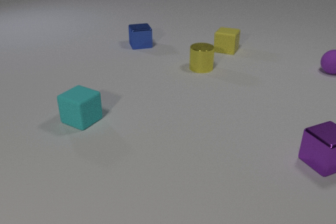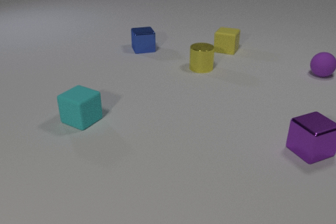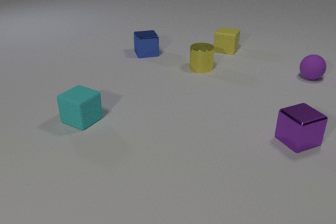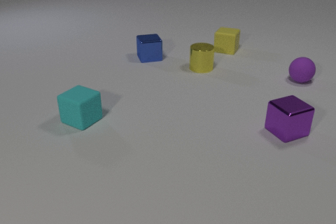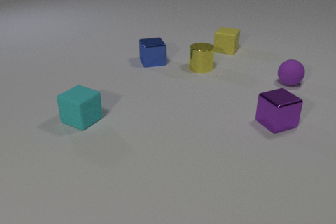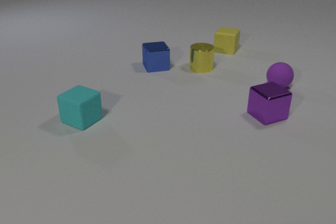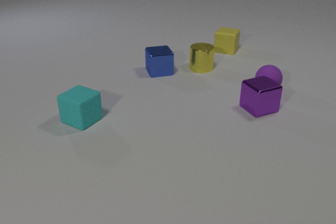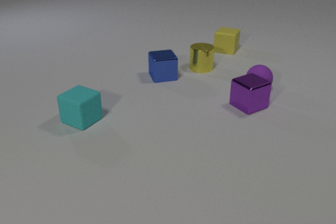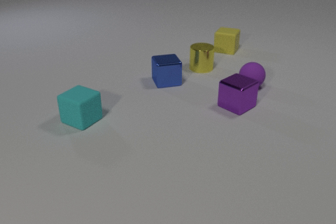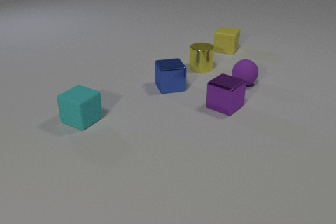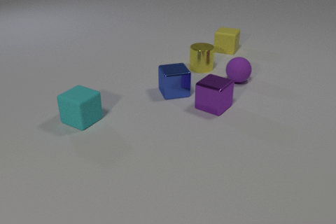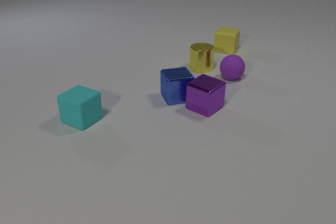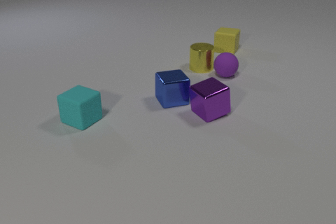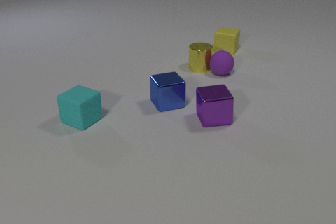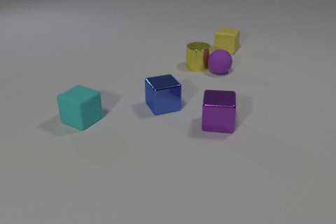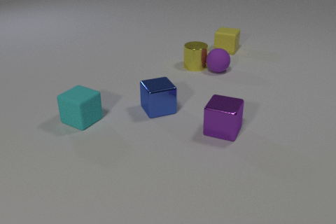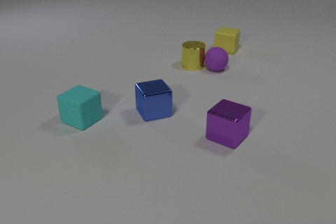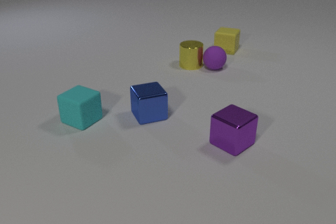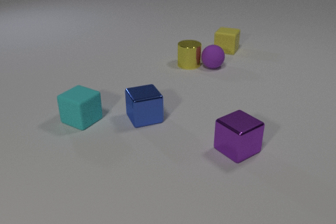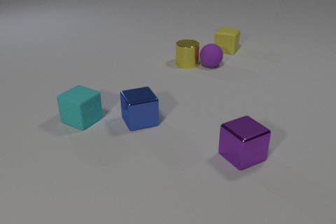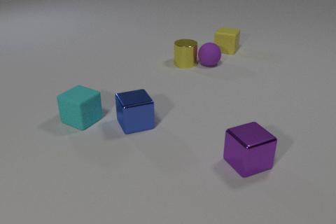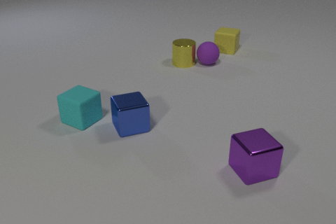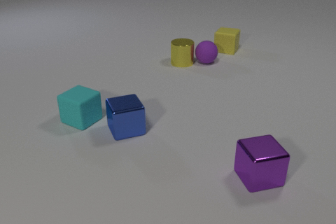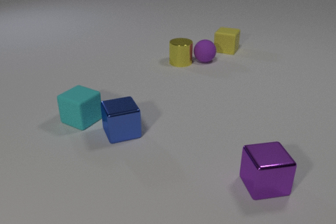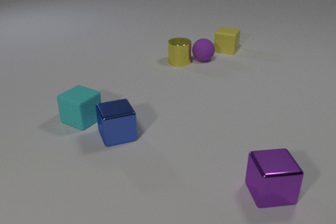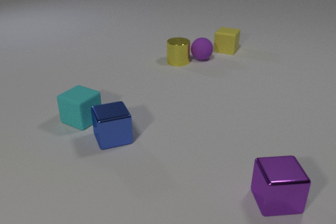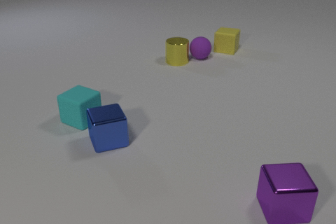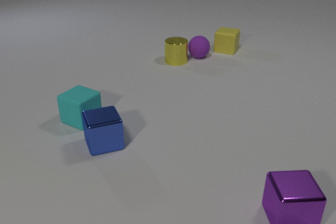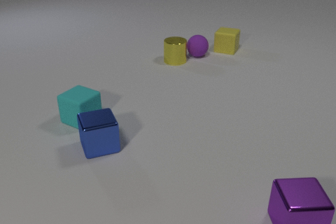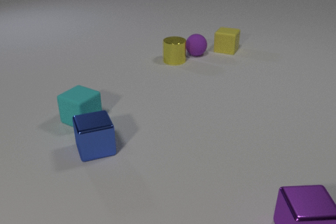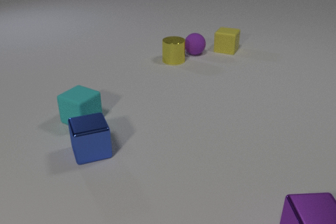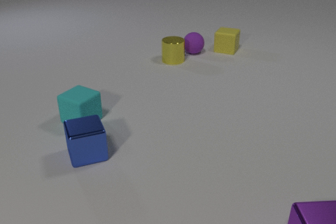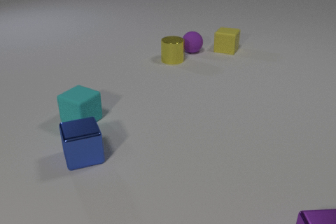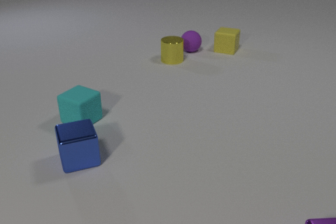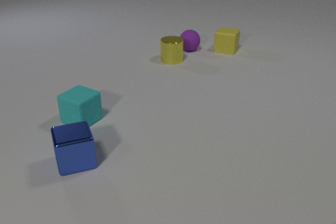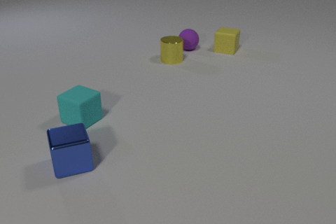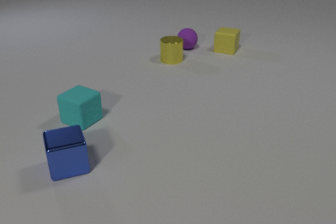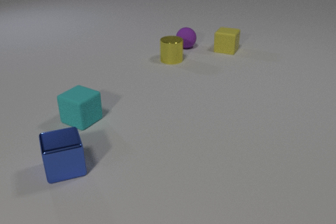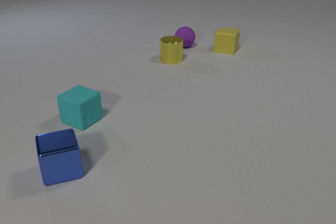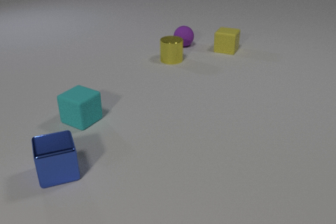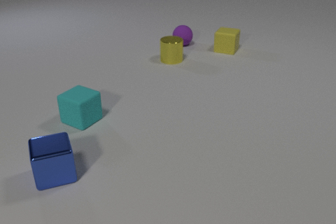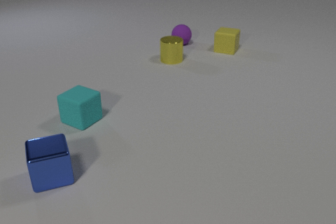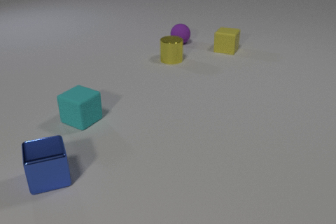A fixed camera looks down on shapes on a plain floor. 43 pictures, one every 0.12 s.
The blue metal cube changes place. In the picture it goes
toward the camera.
The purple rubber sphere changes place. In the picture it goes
to the left.
0.00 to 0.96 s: The purple rubber sphere rolls to the left and toward the camera. The purple metal cube slides to the left and away from the camera. The blue metal cube slides toward the camera. The purple rubber sphere and the purple metal cube collide.
0.96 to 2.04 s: The purple rubber sphere rolls away from the camera and to the left. The purple metal cube slides toward the camera, spins clockwise seen from above by about 90 degrees, its near face sliding to the left. The blue metal cube slides toward the camera. The yellow metal cylinder slides to the left and away from the camera. The purple metal cube and the blue metal cube collide. The purple rubber sphere and the yellow metal cylinder collide.
2.04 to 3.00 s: The purple rubber sphere rolls away from the camera and to the left. The purple metal cube slides toward the camera and to the right, spins so that its near face slides to the left, clockwise seen from above. The blue metal cube slides toward the camera and to the left. The yellow metal cylinder slides to the left and away from the camera.
3.00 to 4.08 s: The purple rubber sphere rolls away from the camera and to the left. The purple metal cube slides toward the camera and to the right, leaves at the bottom edge. The blue metal cube slides to the left and toward the camera. The yellow metal cylinder slides to the left.
4.08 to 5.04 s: The purple rubber sphere rolls away from the camera and to the left. The blue metal cube slides to the left and toward the camera.
What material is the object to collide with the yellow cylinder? rubber.
How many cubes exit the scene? 1.
What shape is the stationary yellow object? cube.
